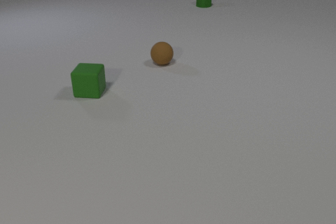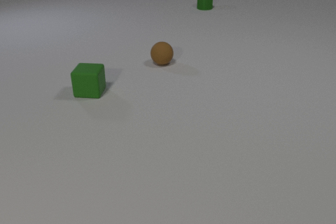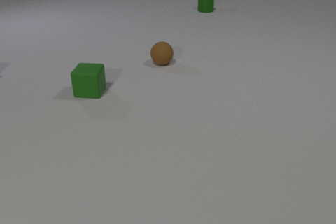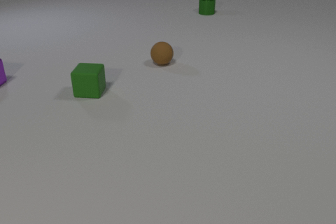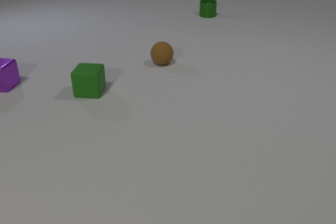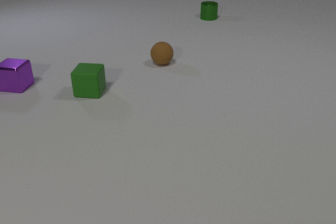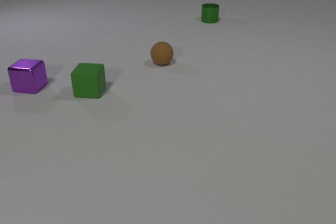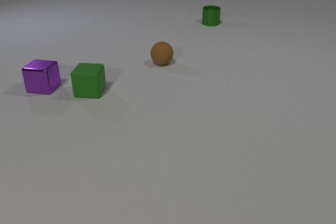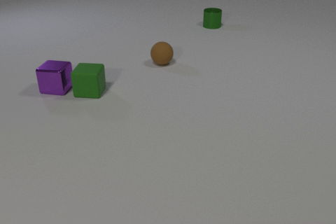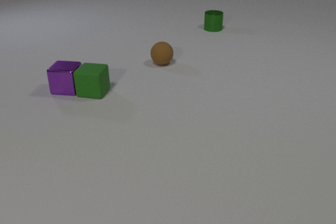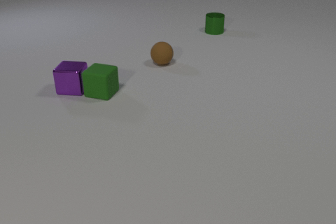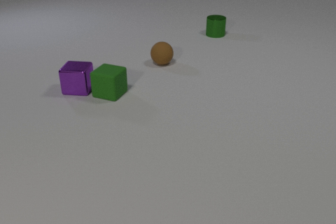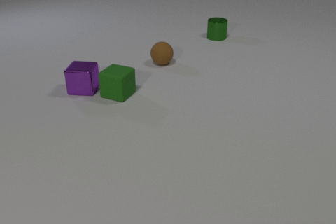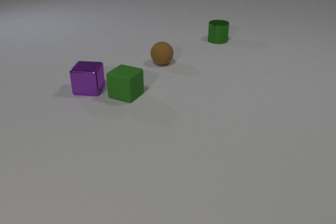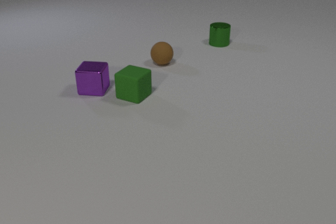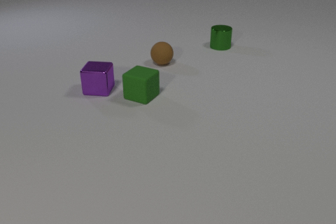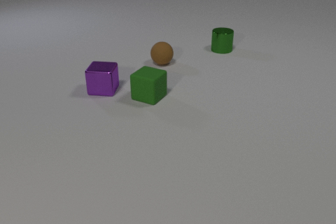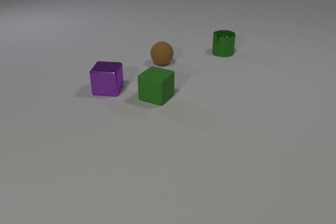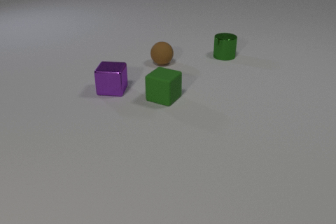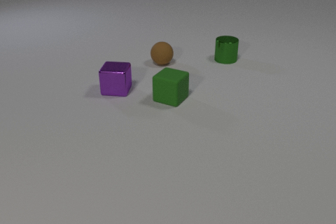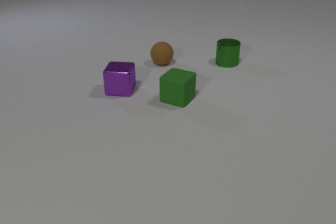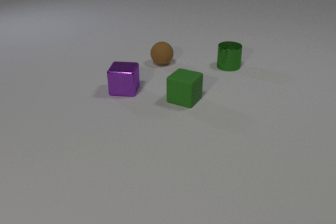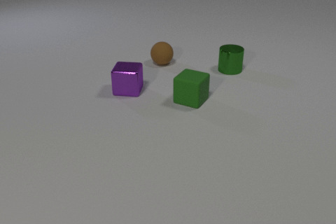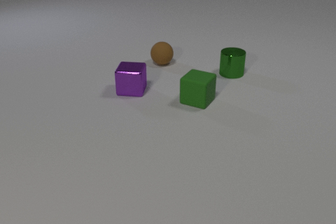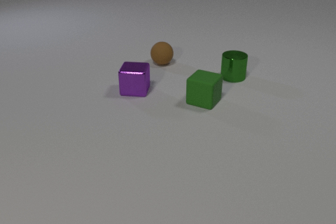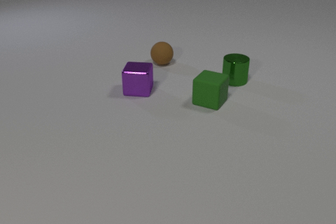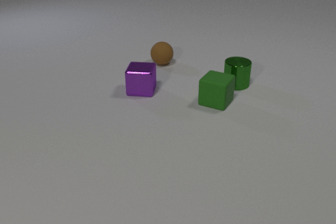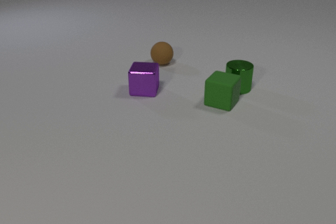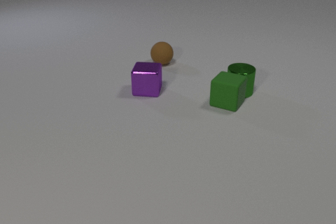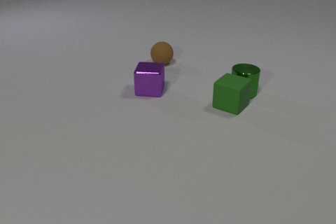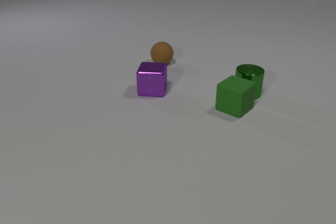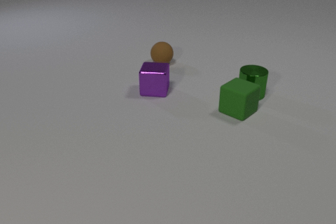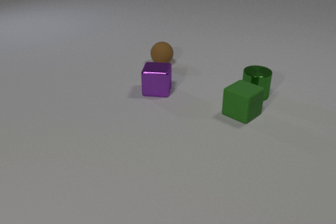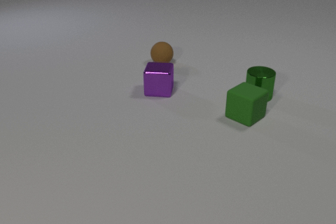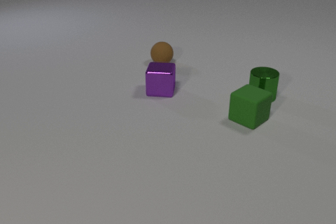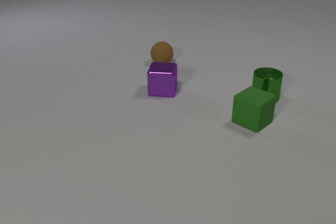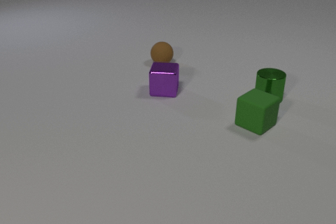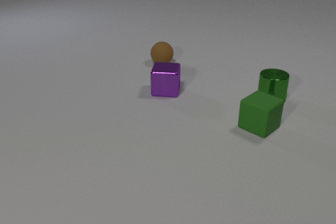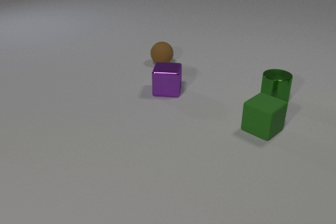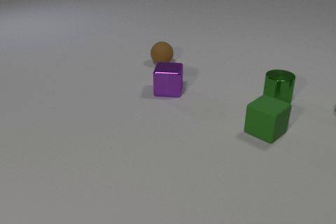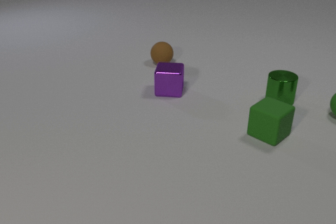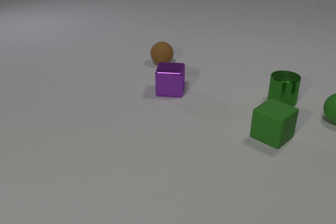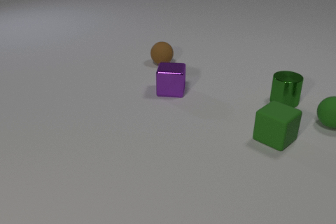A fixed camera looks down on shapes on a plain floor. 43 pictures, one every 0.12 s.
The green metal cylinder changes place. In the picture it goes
toward the camera.
The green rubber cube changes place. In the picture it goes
to the right.
0.00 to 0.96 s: The purple metal cube comes in at the left edge, slides to the right and toward the camera. The green metal cylinder slides toward the camera.
0.96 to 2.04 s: The purple metal cube slides to the right. The green rubber cube slides to the right, spins so that its near face slides to the left, clockwise seen from above. The green metal cylinder slides toward the camera. The purple metal cube and the green rubber cube collide.
2.04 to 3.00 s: The purple metal cube slides to the right. The green rubber cube slides to the right. The green metal cylinder slides toward the camera.
3.00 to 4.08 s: The purple metal cube slides to the right. The green rubber cube slides to the right and toward the camera. The green metal cylinder slides toward the camera and to the right. The green rubber cube and the green metal cylinder collide.
4.08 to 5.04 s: The purple metal cube slides to the right. The green rubber cube slides toward the camera and to the right. The green metal cylinder slides to the right. The green rubber sphere comes in at the right edge, rolls toward the camera and to the left.
What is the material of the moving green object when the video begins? metal.
Are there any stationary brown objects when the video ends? yes.
Are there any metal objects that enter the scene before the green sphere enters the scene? yes.
